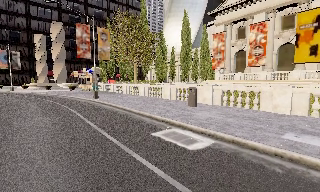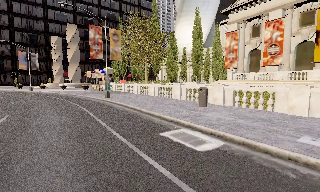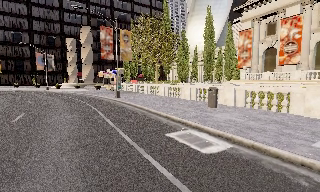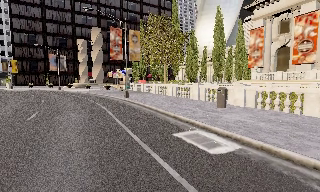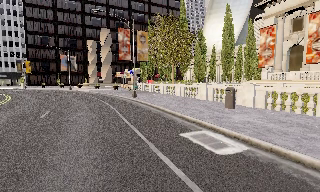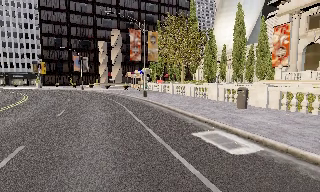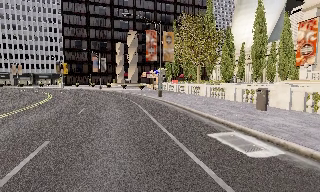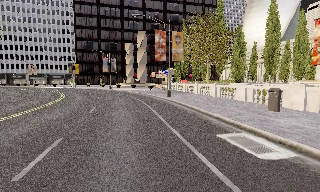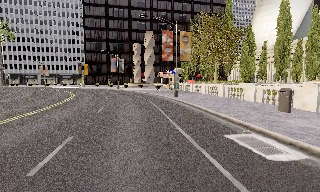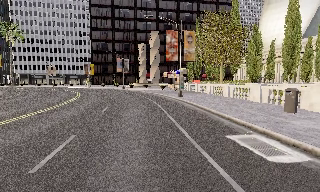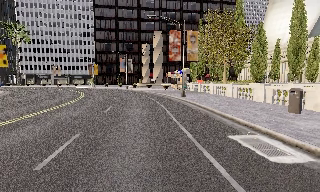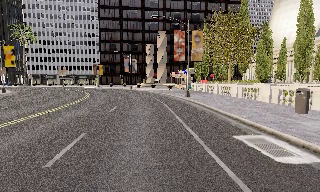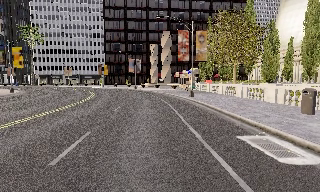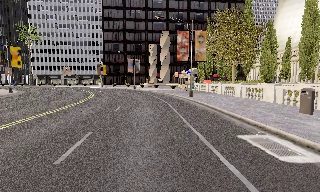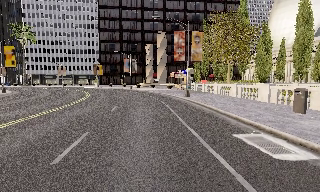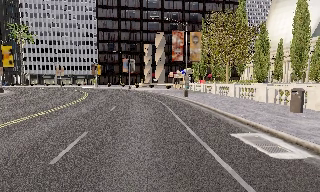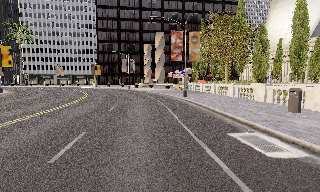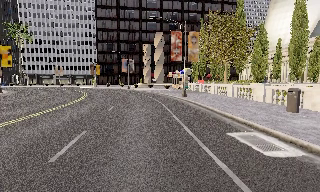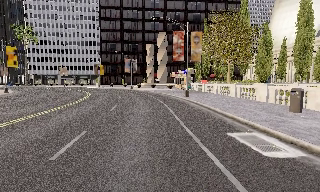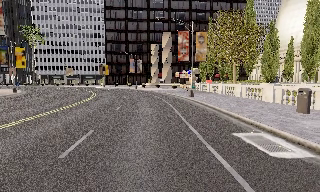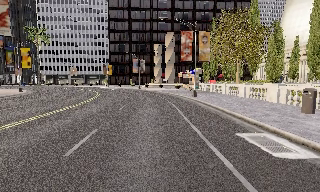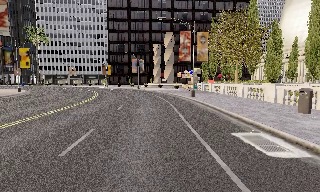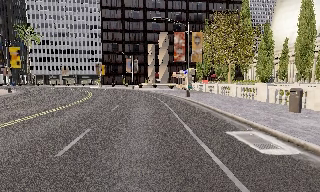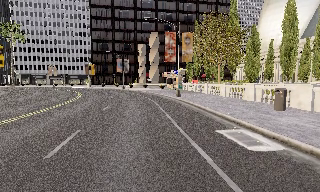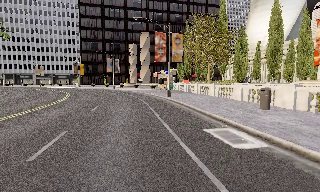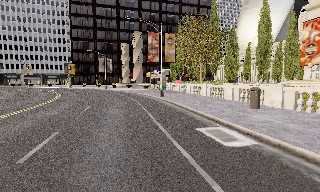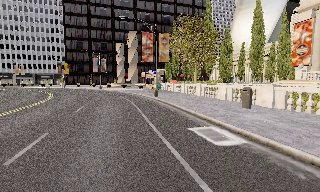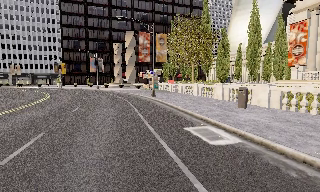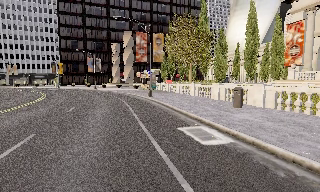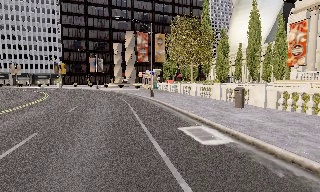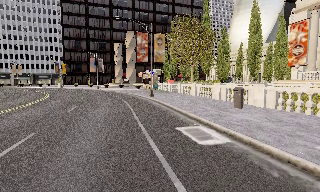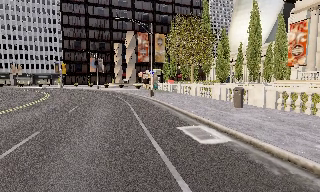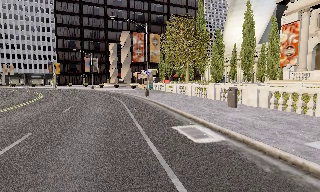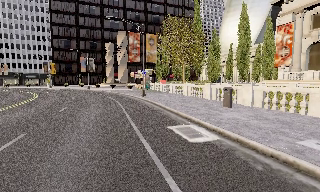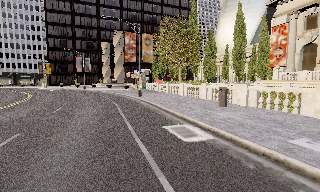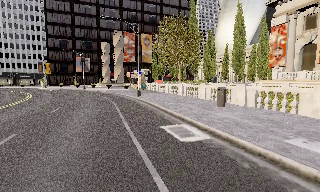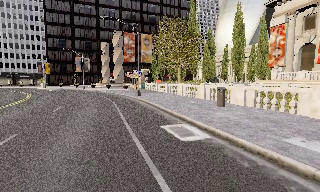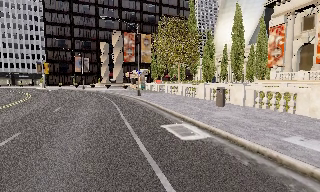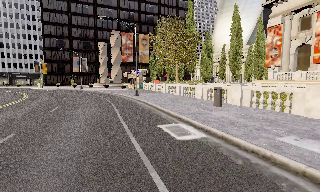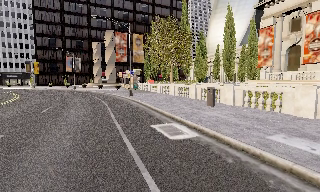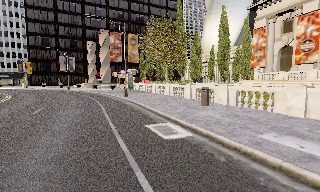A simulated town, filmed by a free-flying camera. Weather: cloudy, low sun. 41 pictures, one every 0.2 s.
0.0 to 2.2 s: The scene slides to the right, as the camera pans about 35 degrees to its left.
2.2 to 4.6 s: The camera shifts only a little, or ends up much as it began.
4.6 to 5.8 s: The camera travels to its right, about 0.5 m, so close, fixed things drift to the left.
5.8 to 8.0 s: The camera shifts only a little, or ends up much as it began.
The film runs backward here.
